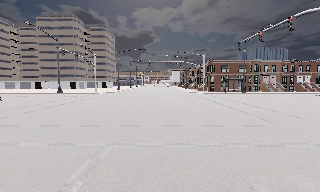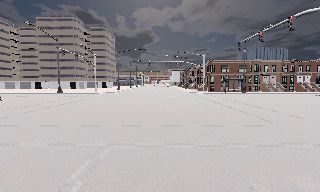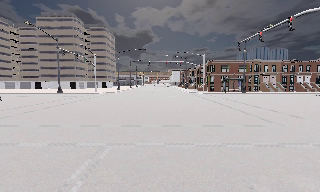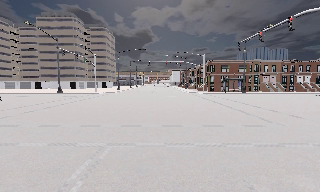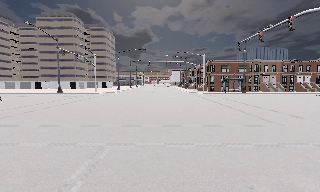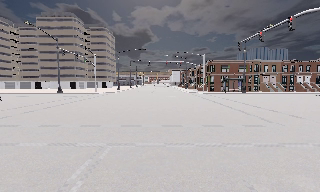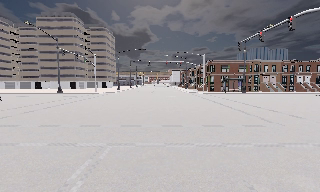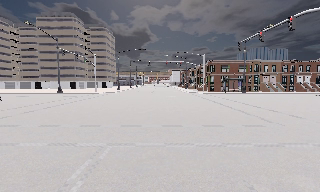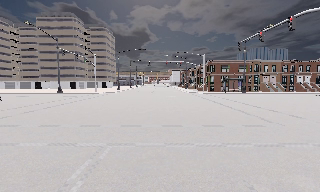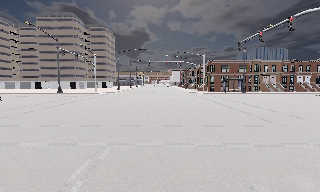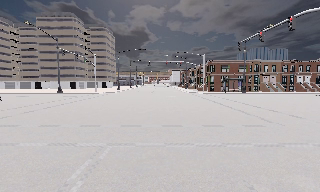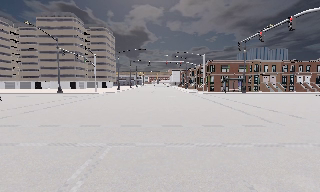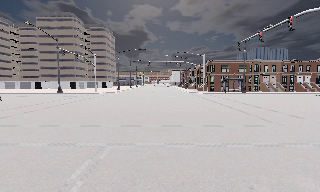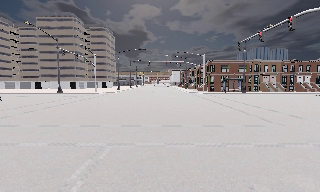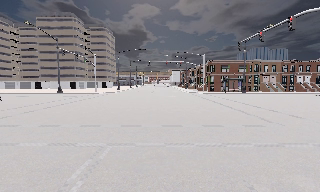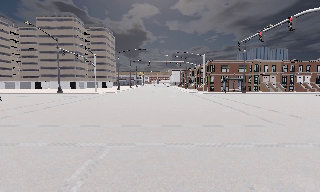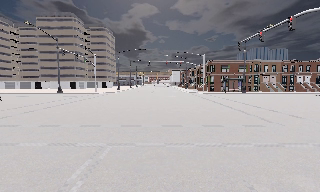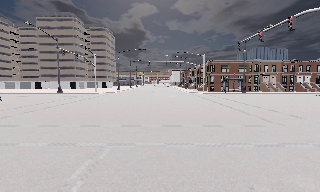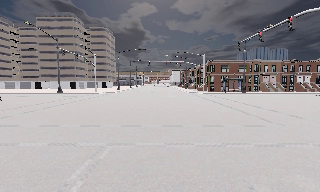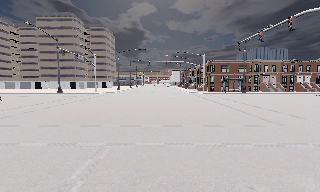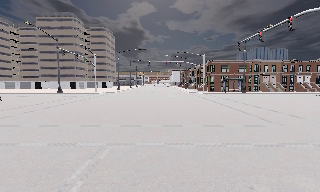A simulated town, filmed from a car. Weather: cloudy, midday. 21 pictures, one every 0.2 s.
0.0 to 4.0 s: The camera keeps its place and its aim.
The film runs forward here.
